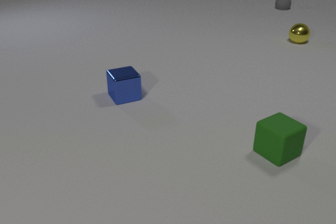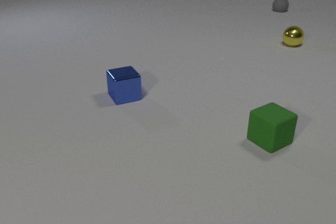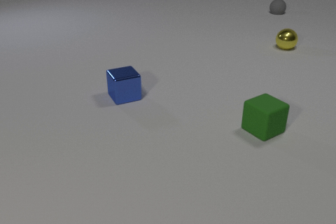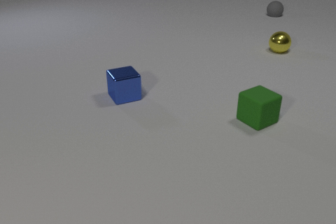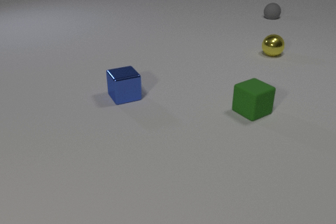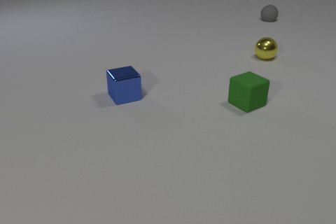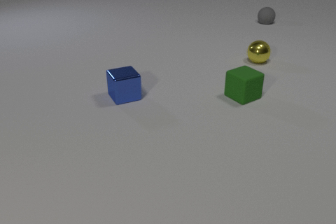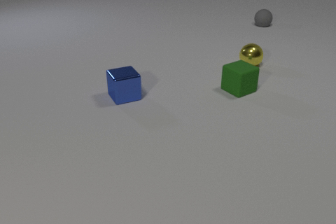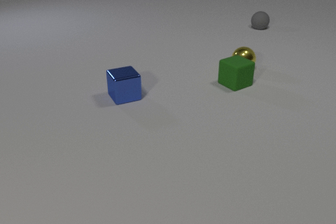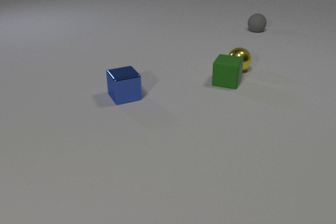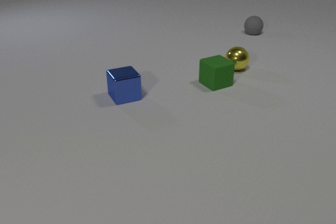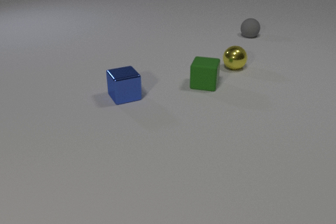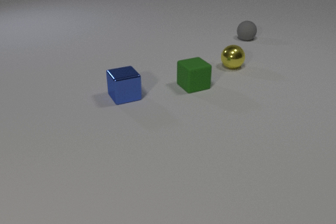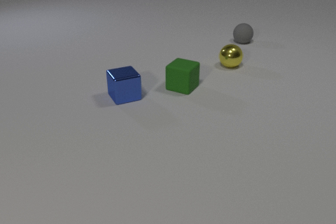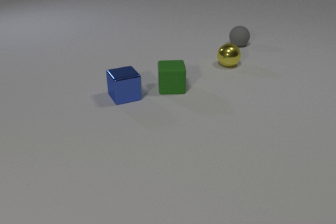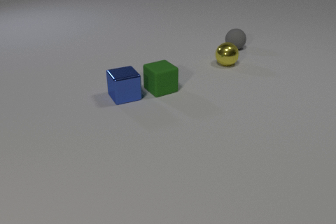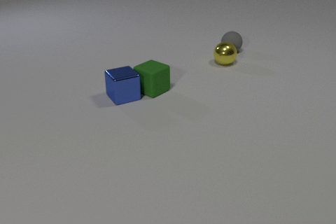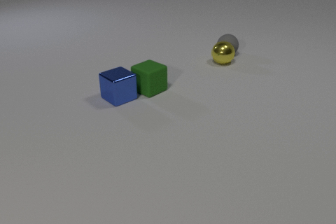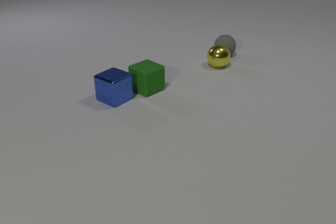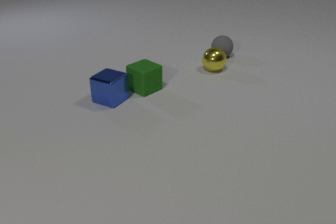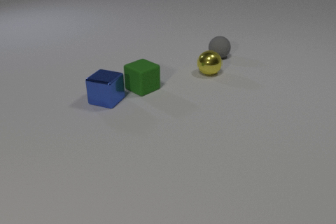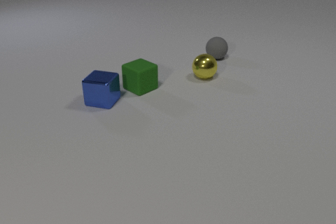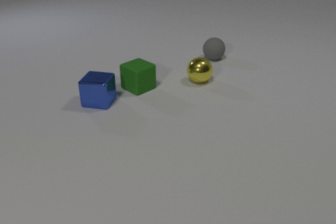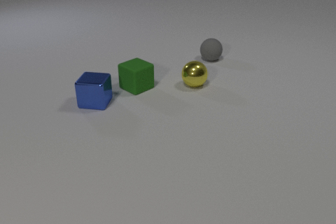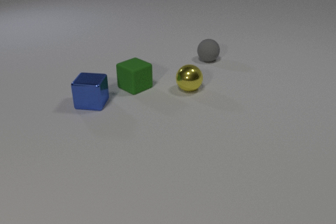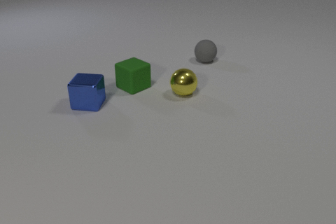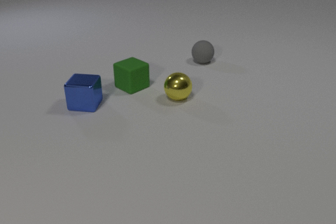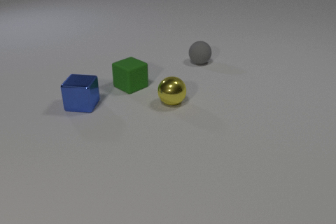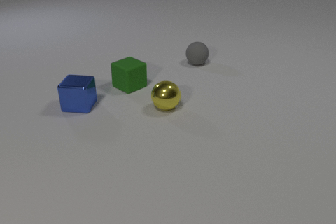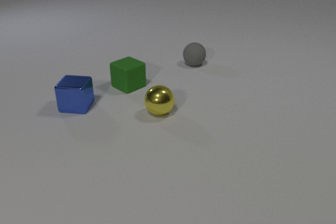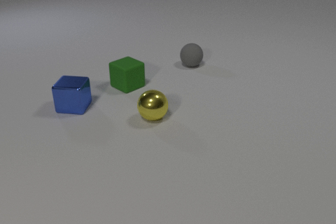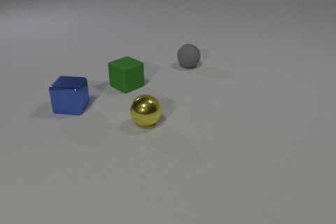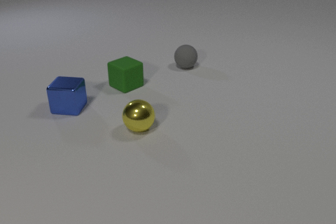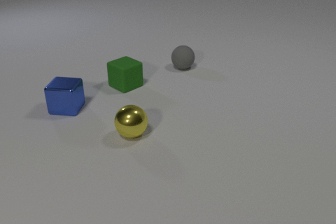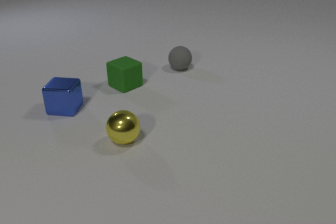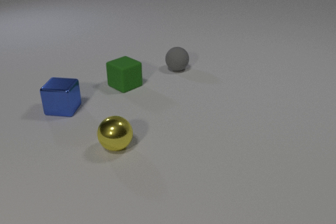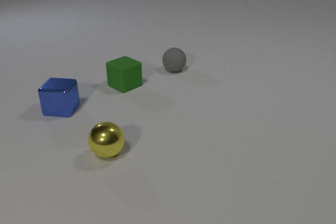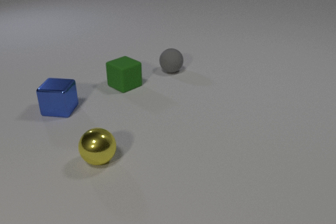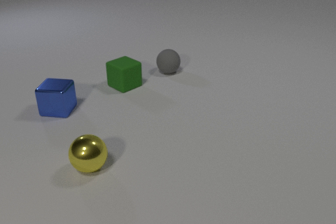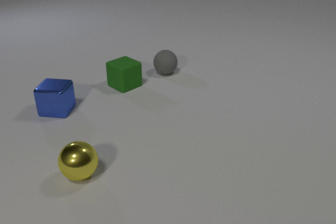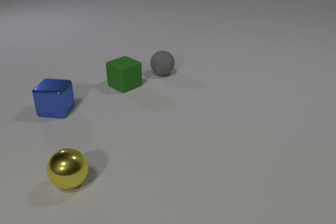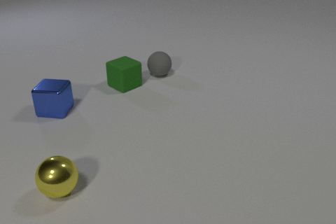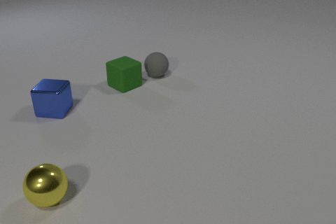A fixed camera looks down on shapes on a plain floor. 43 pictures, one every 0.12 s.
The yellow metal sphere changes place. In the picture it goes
toward the camera.
The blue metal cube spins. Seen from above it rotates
counterclockwise.
0.00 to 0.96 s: The yellow metal sphere rolls toward the camera and to the left. The green rubber cube slides away from the camera. The gray rubber sphere rolls toward the camera.
0.96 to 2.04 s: The yellow metal sphere rolls to the left and away from the camera. The green rubber cube slides to the left. The gray rubber sphere rolls toward the camera. The yellow metal sphere and the green rubber cube collide. The green rubber cube and the blue metal cube collide. The yellow metal sphere and the gray rubber sphere collide.
2.04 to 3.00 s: The yellow metal sphere rolls toward the camera and to the left. The green rubber cube slides to the left and away from the camera. The blue metal cube slides to the left, spins counterclockwise seen from above by about 45 degrees, its near face sliding to the right. The gray rubber sphere rolls to the left and toward the camera.
3.00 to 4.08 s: The yellow metal sphere rolls toward the camera and to the left. The green rubber cube slides to the left. The blue metal cube slides to the left. The gray rubber sphere rolls to the left and toward the camera.
4.08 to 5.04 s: The yellow metal sphere rolls toward the camera and to the left. The blue metal cube slides to the left. The gray rubber sphere rolls to the left and toward the camera.
How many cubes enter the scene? 0.
What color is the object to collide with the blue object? green.
Are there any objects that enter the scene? no.
